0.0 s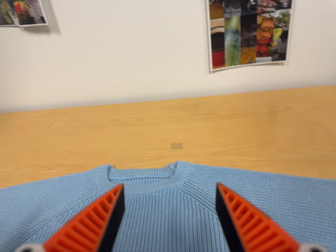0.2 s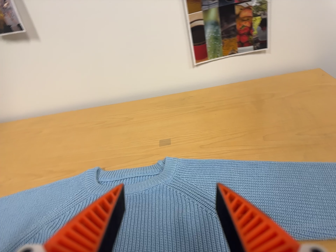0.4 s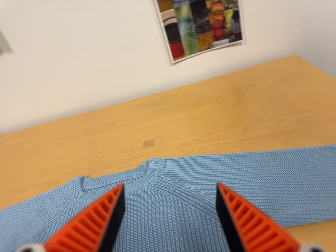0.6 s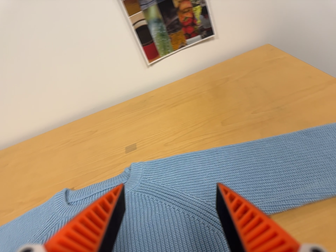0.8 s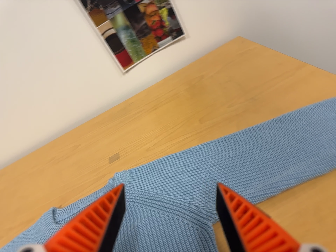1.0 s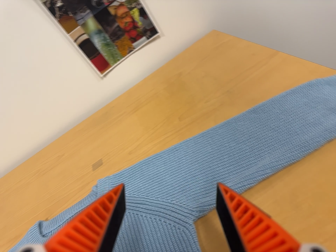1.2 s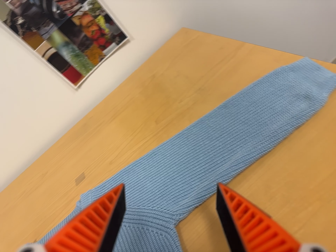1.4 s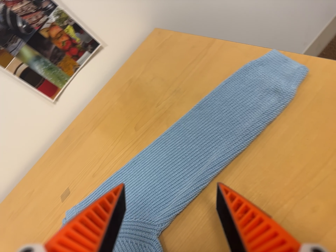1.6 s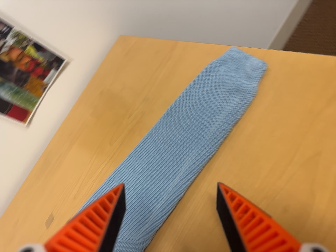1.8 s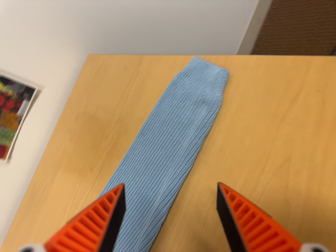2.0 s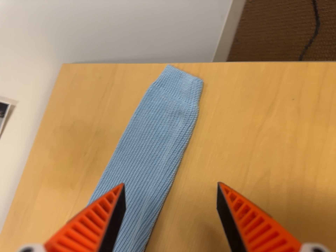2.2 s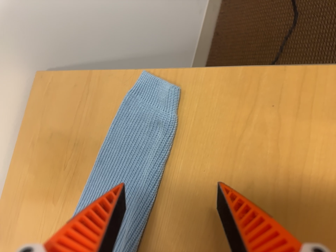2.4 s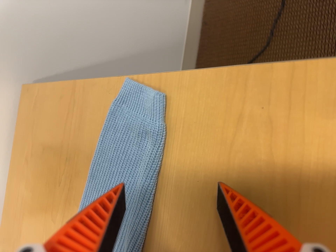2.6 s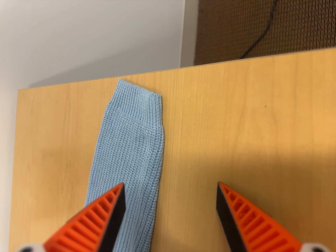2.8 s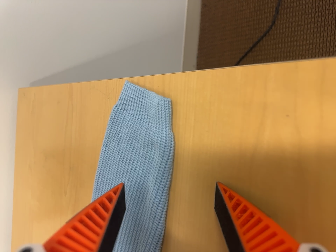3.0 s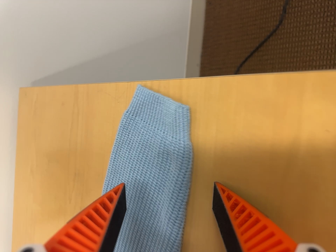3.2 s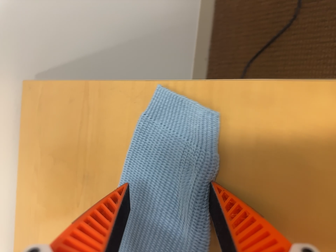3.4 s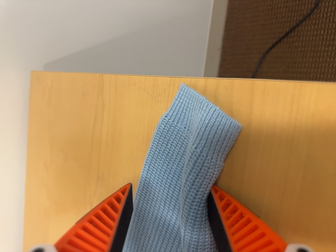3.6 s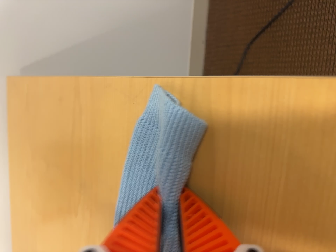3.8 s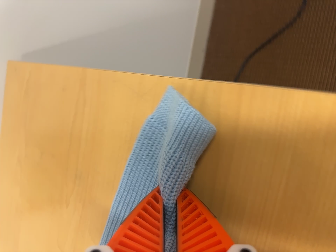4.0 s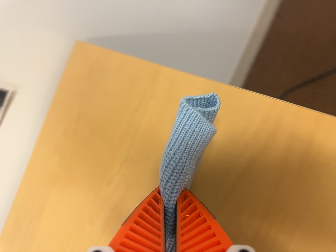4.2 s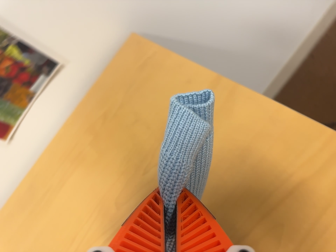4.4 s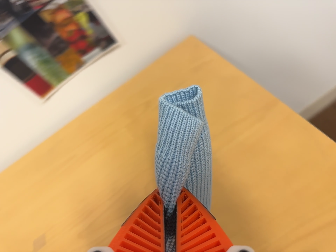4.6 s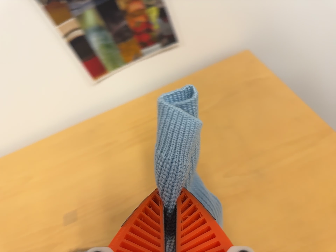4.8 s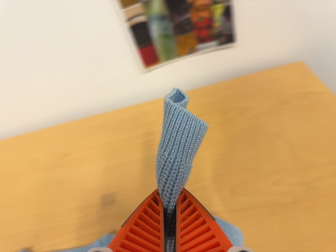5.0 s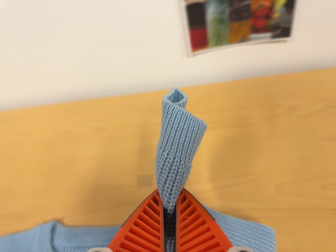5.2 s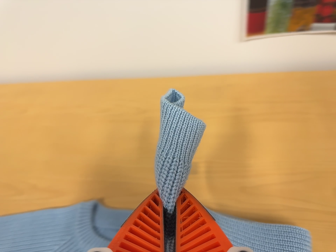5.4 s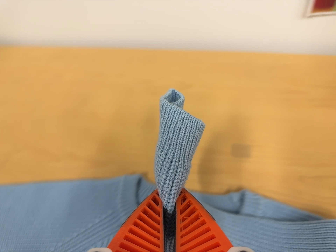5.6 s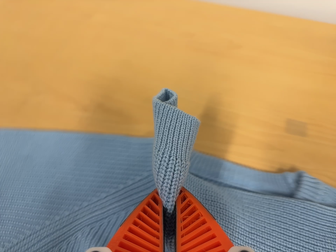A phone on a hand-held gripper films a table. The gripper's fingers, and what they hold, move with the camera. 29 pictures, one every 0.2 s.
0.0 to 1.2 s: The camera travels to its right, about 18 cm, so close, fixed things drift to the left. It rolls about its line of sight by about 40 degrees, and the scene rotates counterclockwise.
1.2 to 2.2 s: The camera swings to its right by about 10 degrees, and the scene slides to the left. It travels to its right, toward the top of its view and forward, about 18 cm, so close, fixed things drift to the left. It rolls about its line of sight by about 35 degrees, and the scene rotates counterclockwise.
2.2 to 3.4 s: The camera travels forward, toward the top of its view and to its left, about 16 cm, so what stands in front looms larger. Its aim tips toward the bottom of its view by about 10 degrees.
3.4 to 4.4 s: The camera travels to its left, about 22 cm, so close, fixed things drift to the right. It rolls about its line of sight by about 50 degrees, and the scene rotates clockwise.
4.4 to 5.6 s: The camera pans to its left by about 10 degrees. It travels to its left, about 40 cm, so close, fixed things drift to the right. Its aim tips toward the bottom of its view by about 15 degrees, and the scene shifts upward. It rolls about its line of sight by about 45 degrees, and the scene rotates clockwise.
The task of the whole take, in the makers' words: right arm across.
The film runs forward here.
